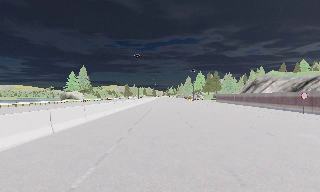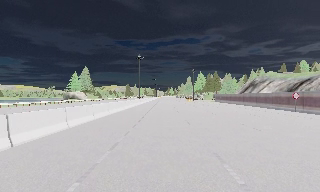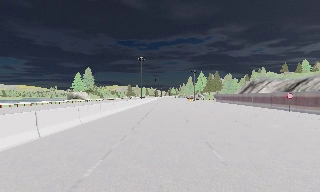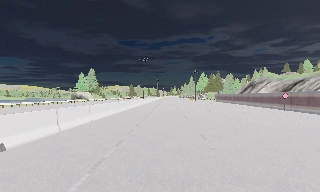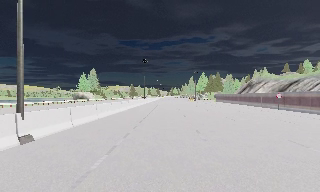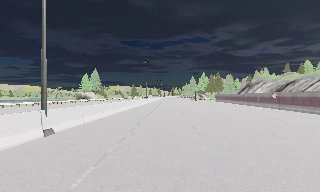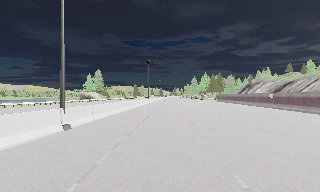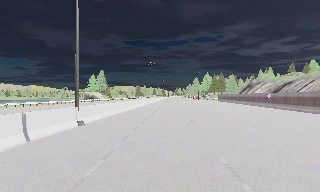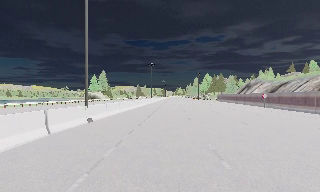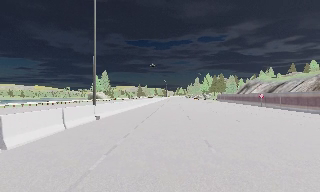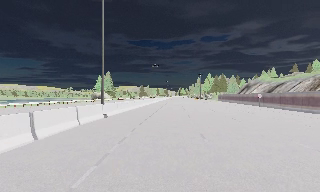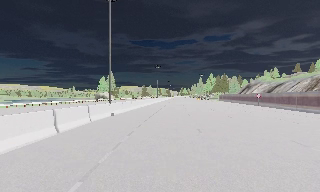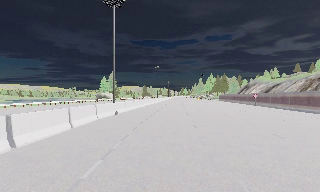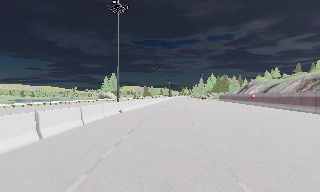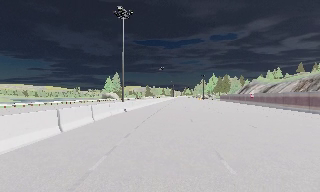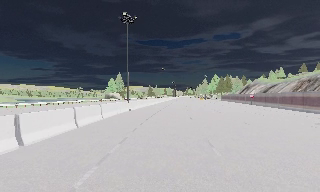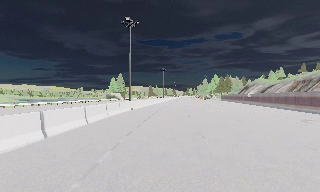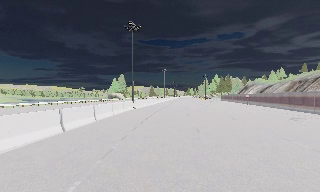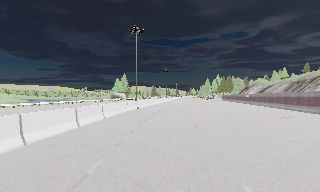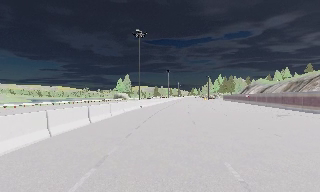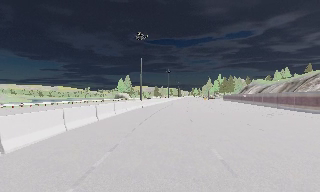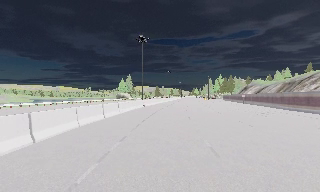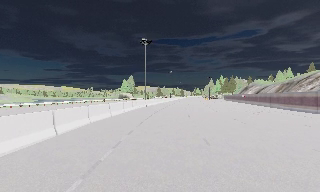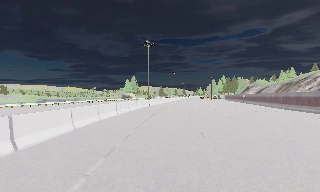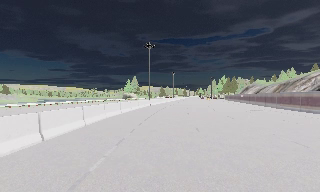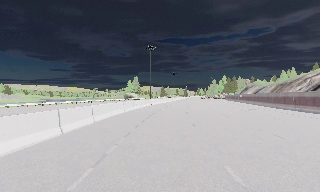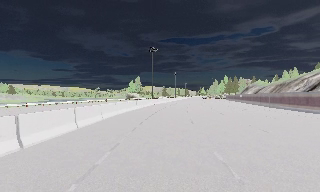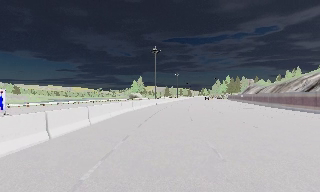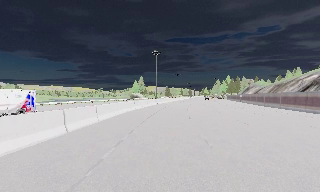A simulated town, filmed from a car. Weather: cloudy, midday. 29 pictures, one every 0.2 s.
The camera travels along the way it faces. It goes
backward.
0.0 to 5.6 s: The camera pans to its left, which is counterclockwise from overhead, by about 15 degrees. It travels backward, about 35 m, so what stands in front gets smaller.
The film runs backward here.
